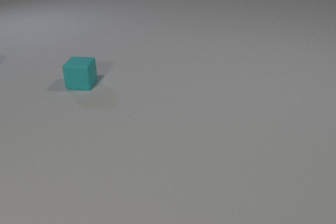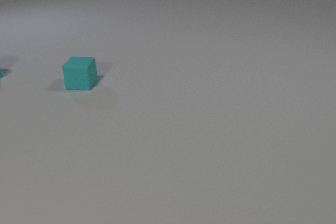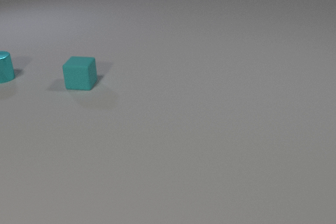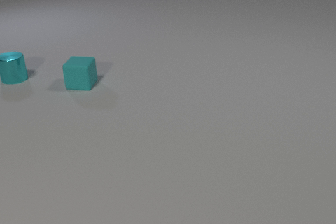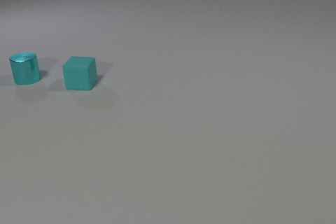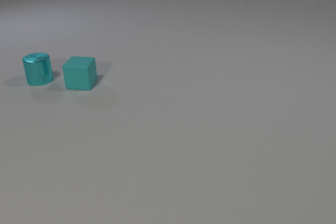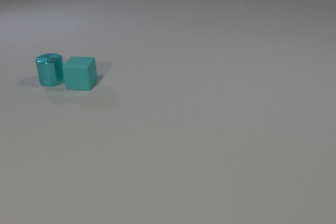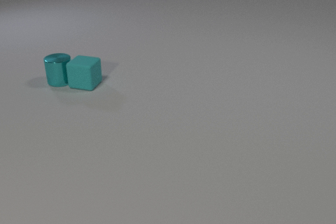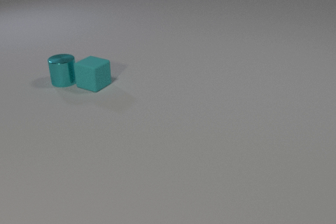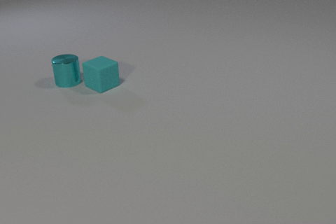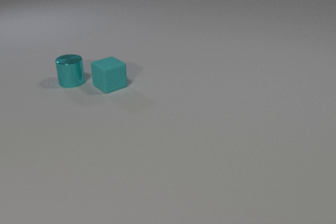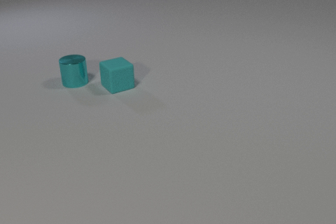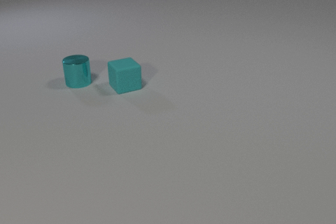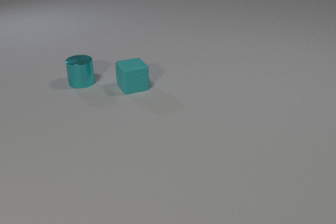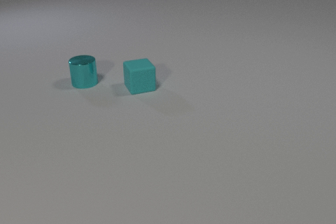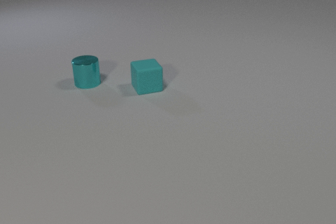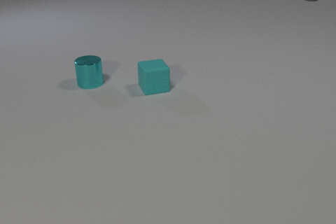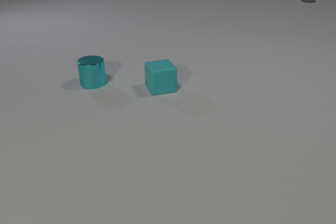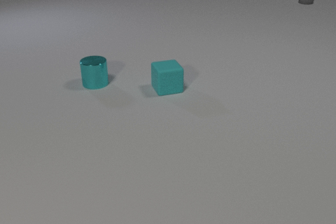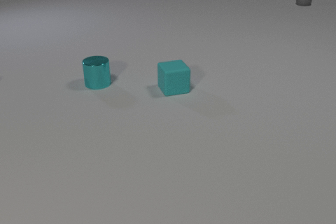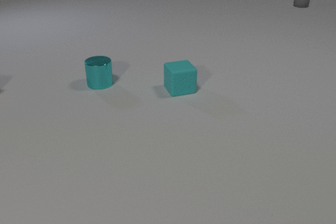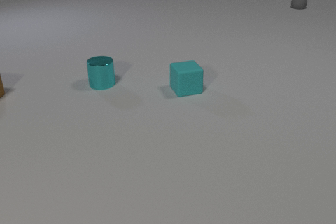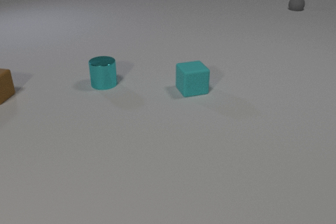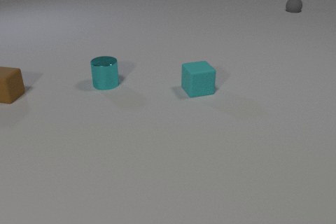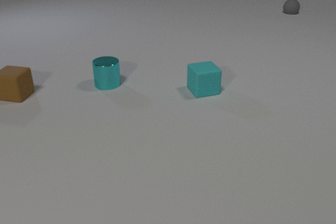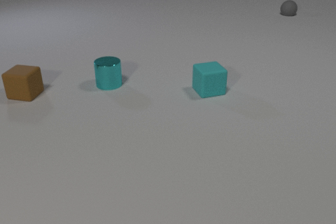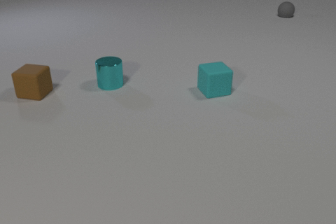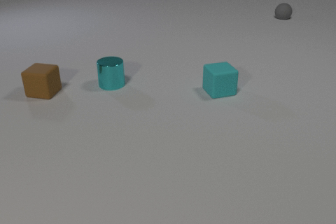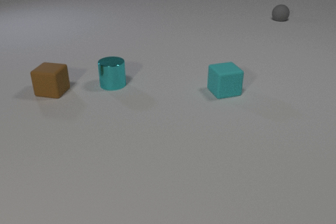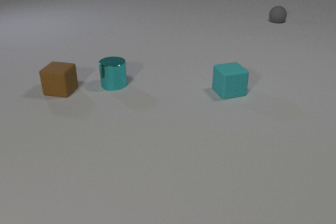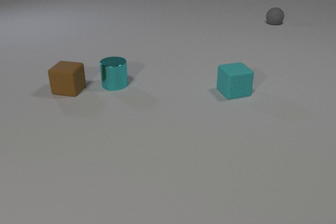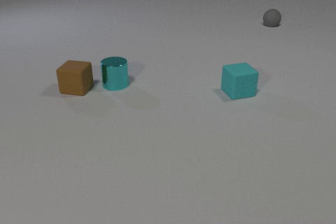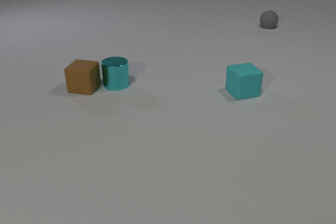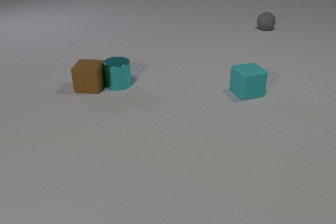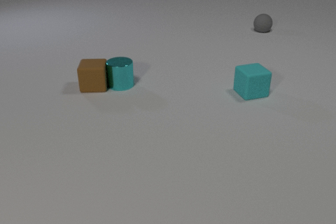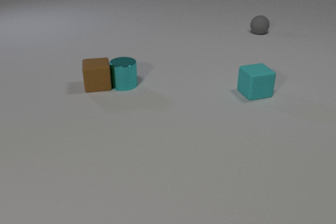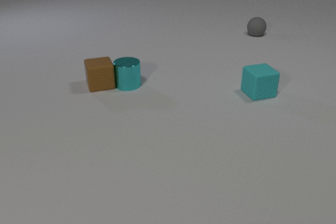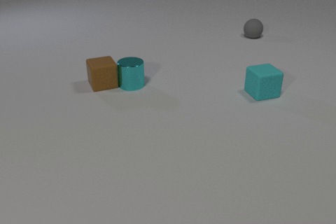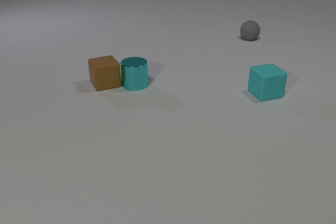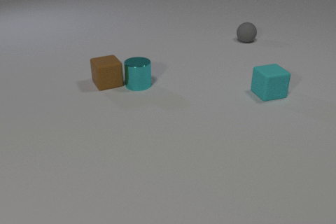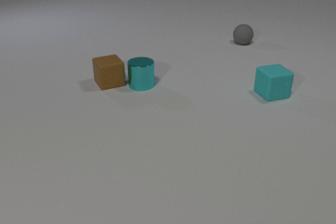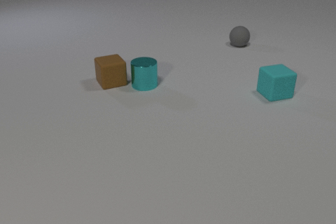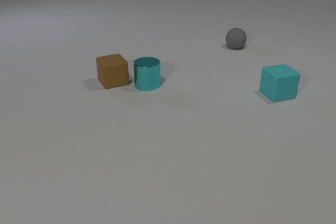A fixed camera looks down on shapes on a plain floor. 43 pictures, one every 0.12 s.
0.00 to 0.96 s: The cyan metal cylinder comes in at the left edge, slides to the right and toward the camera. The cyan rubber cube slides to the right, spins clockwise seen from above by about 30 degrees, its near face sliding to the left. The cyan metal cylinder and the cyan rubber cube collide.
0.96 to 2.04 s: The cyan metal cylinder slides to the right. The cyan rubber cube slides to the right, spins so that its near face slides to the left, clockwise seen from above. The gray rubber sphere comes in at the top edge, rolls toward the camera.
2.04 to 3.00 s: The cyan metal cylinder slides to the right. The cyan rubber cube slides to the right. The brown rubber cube comes in at the left edge, slides to the right. The gray rubber sphere rolls toward the camera.
3.00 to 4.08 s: The cyan metal cylinder slides to the right. The cyan rubber cube slides to the right. The brown rubber cube slides to the right. The gray rubber sphere rolls toward the camera. The cyan metal cylinder and the brown rubber cube collide.
4.08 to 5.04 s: The cyan metal cylinder slides to the right. The cyan rubber cube slides to the right. The brown rubber cube slides to the right and away from the camera, spins counterclockwise seen from above by about 30 degrees, its near face sliding to the right. The gray rubber sphere rolls toward the camera and to the left.
How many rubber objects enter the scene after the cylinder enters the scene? 2.
What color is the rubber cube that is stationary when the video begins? cyan.
What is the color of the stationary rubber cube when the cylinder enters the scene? cyan.
